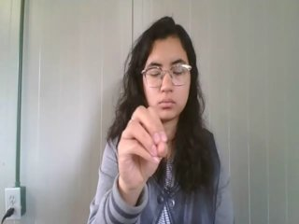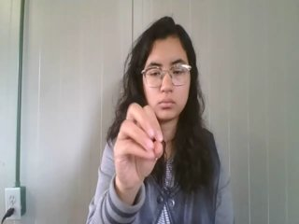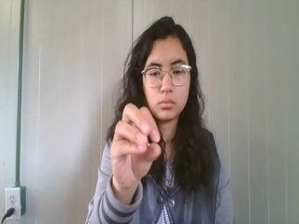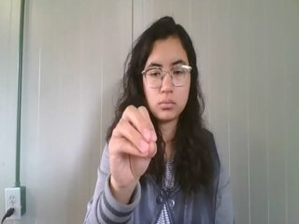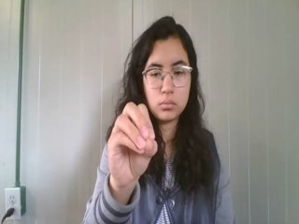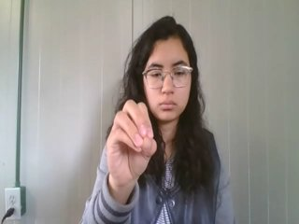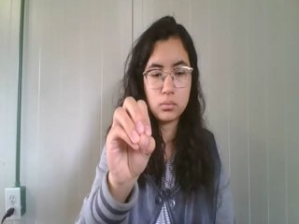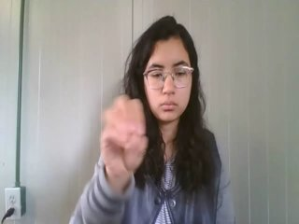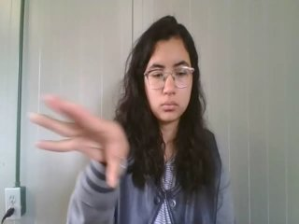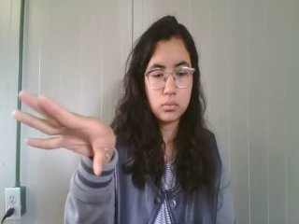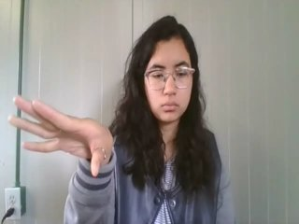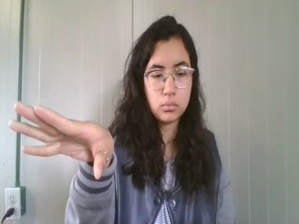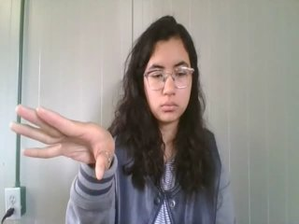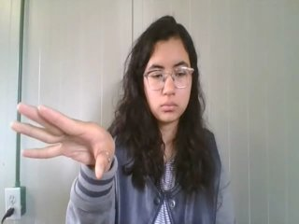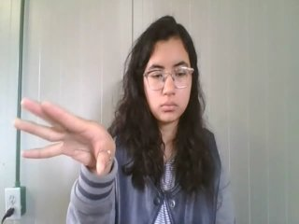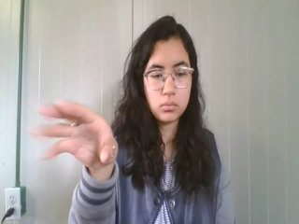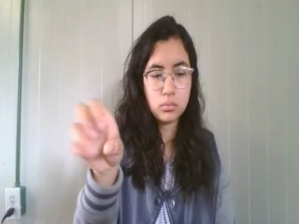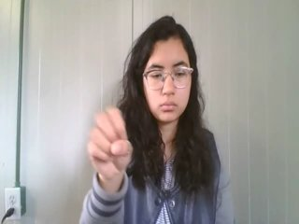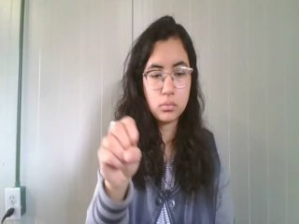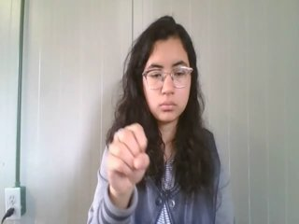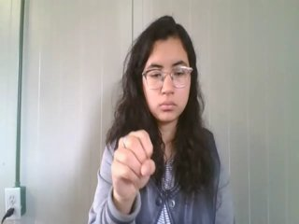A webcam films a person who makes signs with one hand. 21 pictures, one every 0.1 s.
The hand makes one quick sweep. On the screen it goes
to the left.
0.2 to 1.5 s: On the screen the hand sweeps to the left. The name of the sign: Throw right.
1.6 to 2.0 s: Non-gesture.
